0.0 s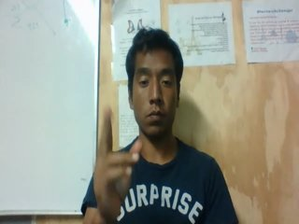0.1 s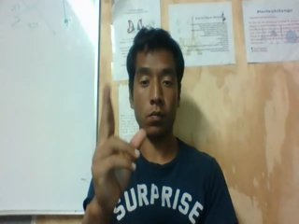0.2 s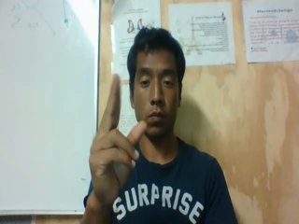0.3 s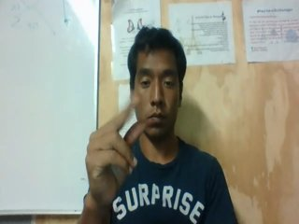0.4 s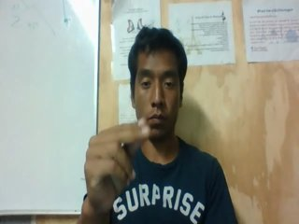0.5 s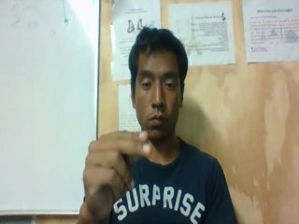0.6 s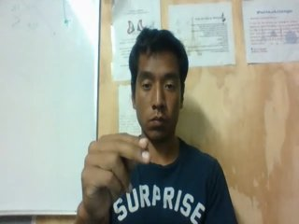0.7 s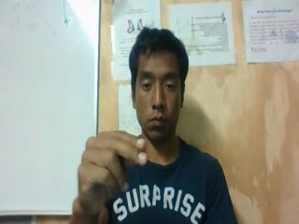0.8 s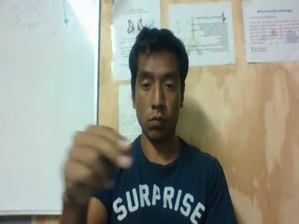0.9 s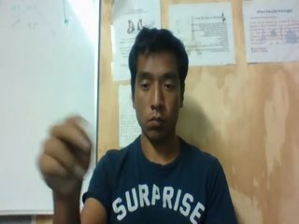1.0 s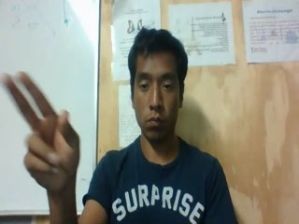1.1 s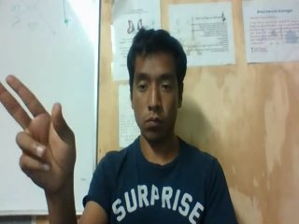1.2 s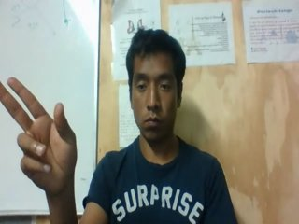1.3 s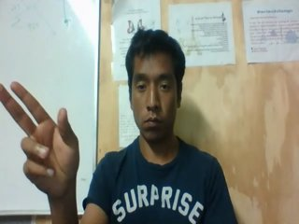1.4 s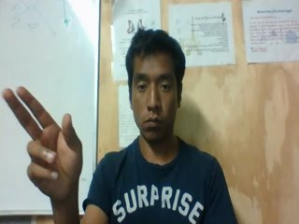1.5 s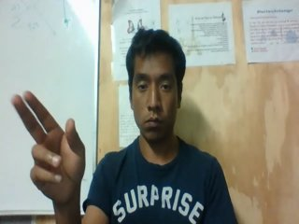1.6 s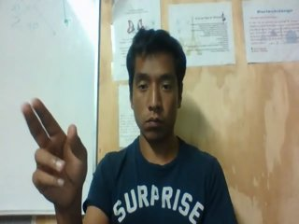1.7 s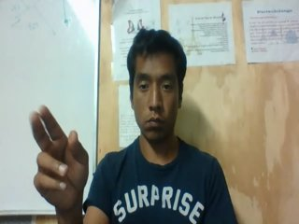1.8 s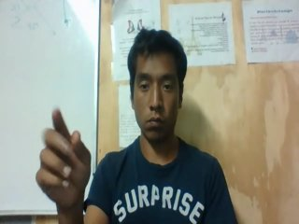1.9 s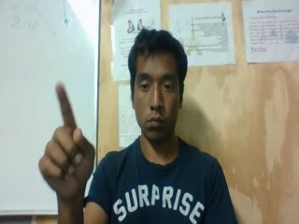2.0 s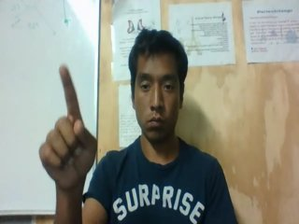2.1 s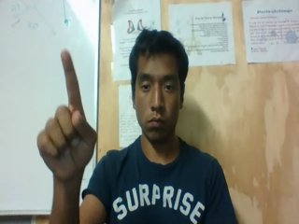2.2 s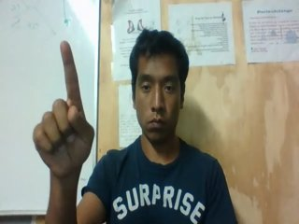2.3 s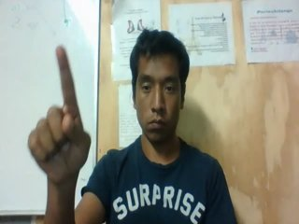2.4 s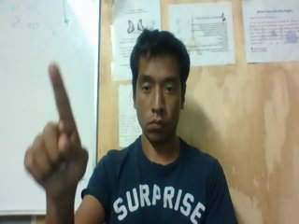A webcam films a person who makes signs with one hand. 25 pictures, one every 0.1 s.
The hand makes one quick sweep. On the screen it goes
to the left.
0.0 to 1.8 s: On the screen the hand sweeps to the left. The name of the sign: Throw right.
1.9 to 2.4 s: Pointing with one finger.
